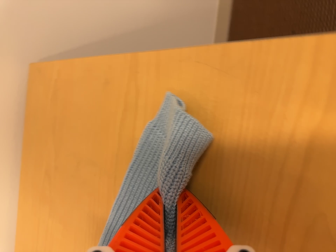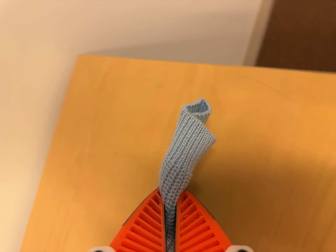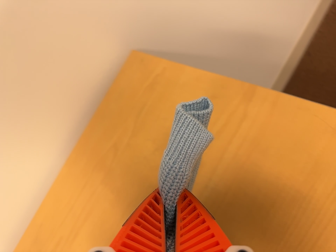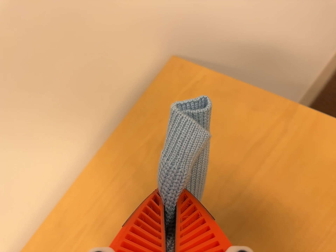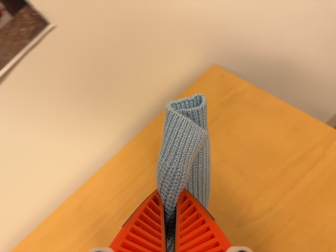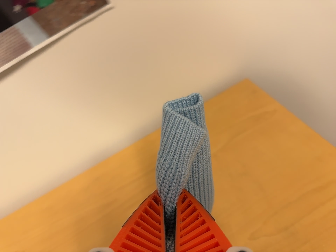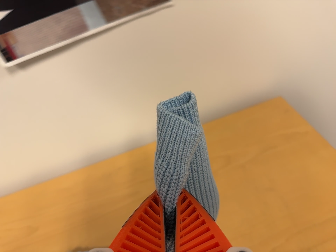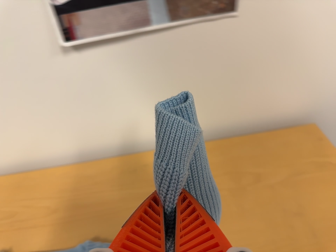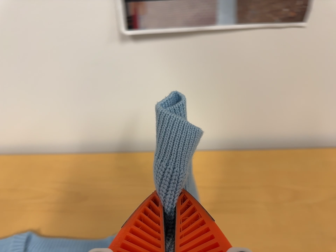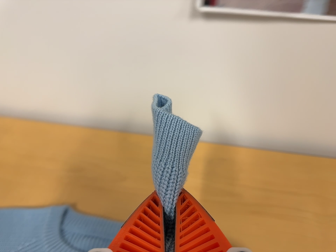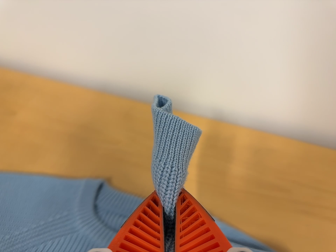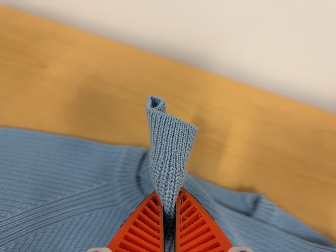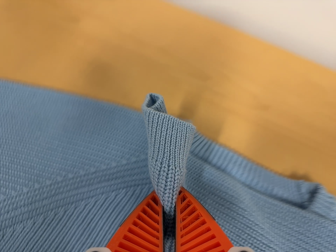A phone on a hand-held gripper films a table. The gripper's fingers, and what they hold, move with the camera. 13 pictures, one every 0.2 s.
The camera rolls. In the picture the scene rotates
clockwise.
0.0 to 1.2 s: The camera travels to its left, about 34 cm, so close, fixed things drift to the right. It rolls about its line of sight by about 65 degrees, and the scene rotates clockwise.
1.2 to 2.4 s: The camera swings to its left by about 15 degrees, and the scene slides to the right. It travels to its left and forward, about 38 cm, so close, fixed things drift to the right. Its aim tips toward the bottom of its view by about 20 degrees, and the scene shifts upward. It rolls about its line of sight by about 45 degrees, and the scene rotates clockwise.
The film runs forward here.
